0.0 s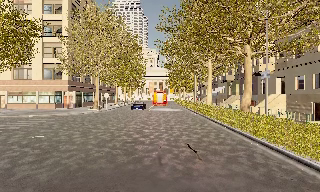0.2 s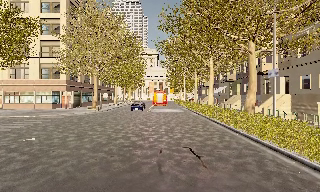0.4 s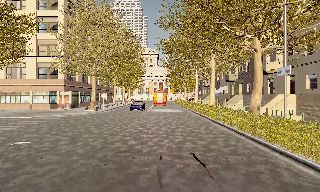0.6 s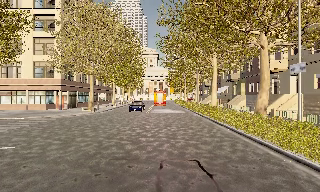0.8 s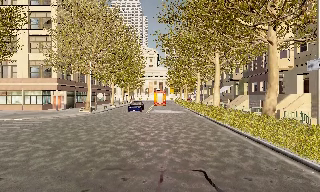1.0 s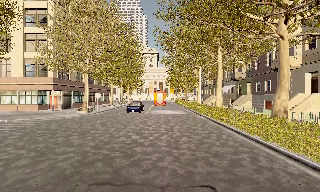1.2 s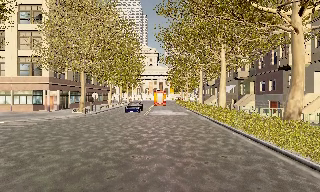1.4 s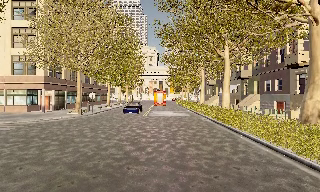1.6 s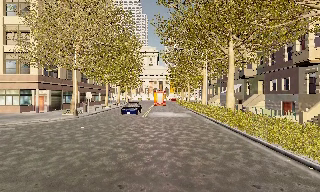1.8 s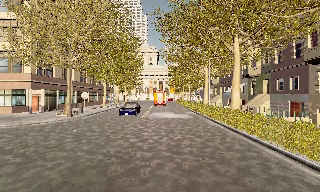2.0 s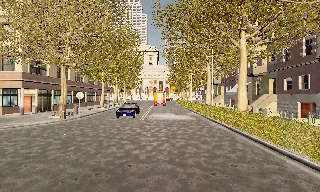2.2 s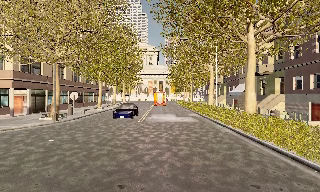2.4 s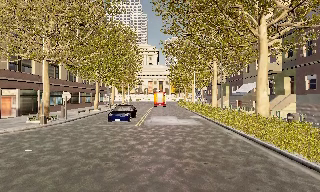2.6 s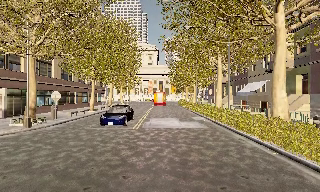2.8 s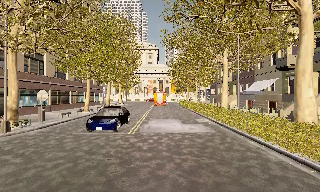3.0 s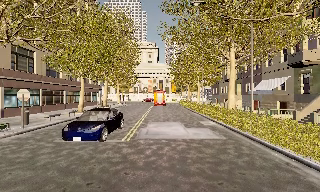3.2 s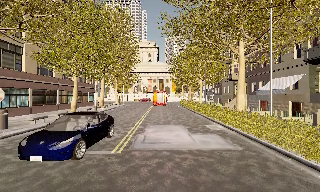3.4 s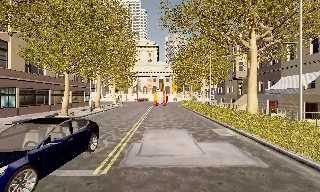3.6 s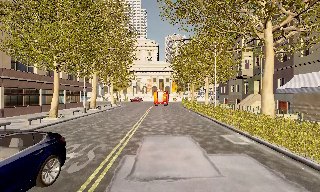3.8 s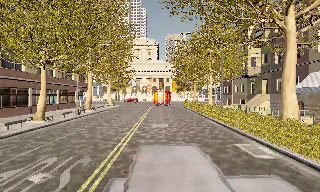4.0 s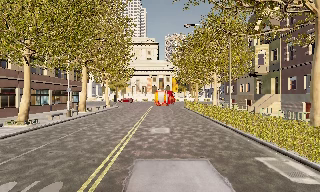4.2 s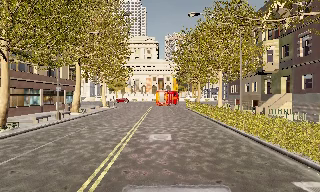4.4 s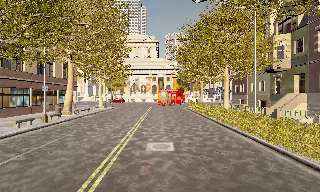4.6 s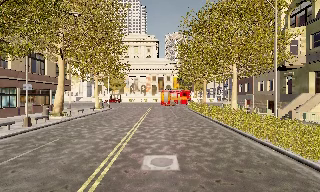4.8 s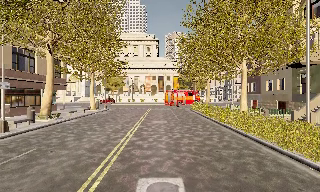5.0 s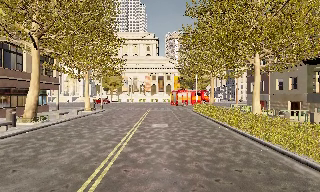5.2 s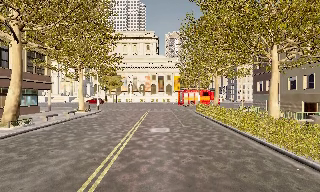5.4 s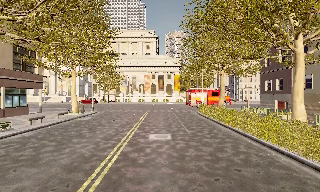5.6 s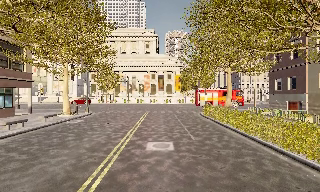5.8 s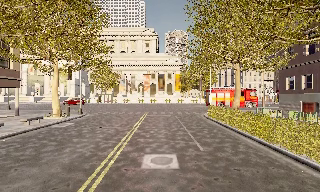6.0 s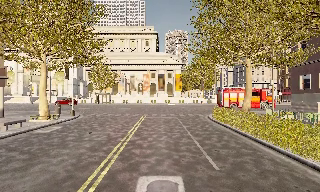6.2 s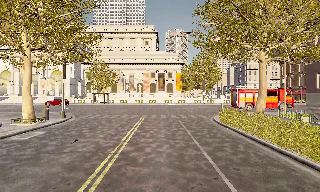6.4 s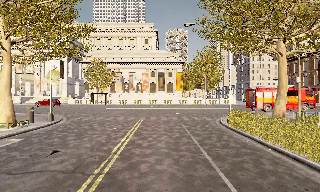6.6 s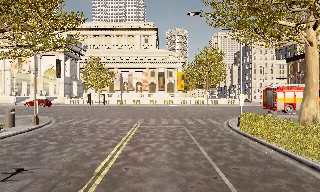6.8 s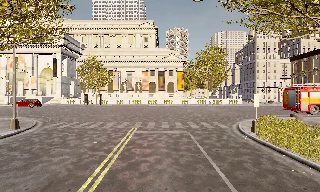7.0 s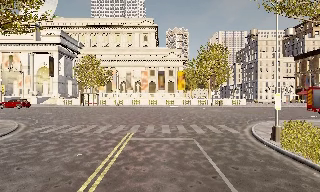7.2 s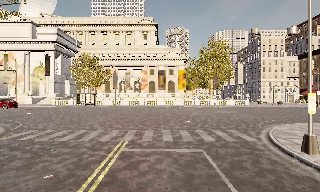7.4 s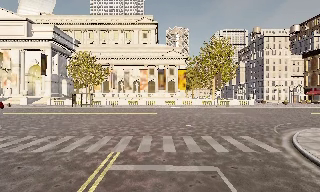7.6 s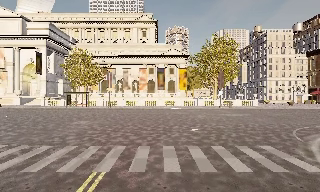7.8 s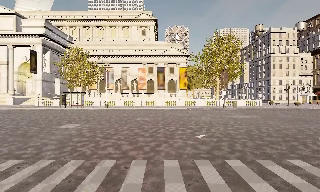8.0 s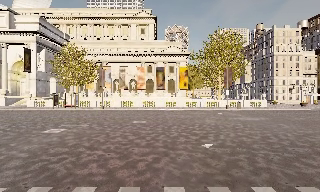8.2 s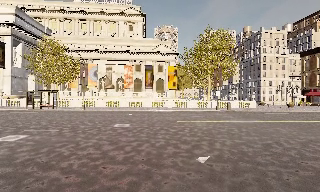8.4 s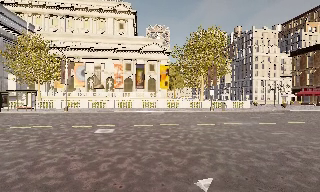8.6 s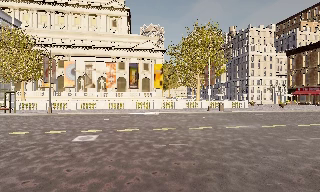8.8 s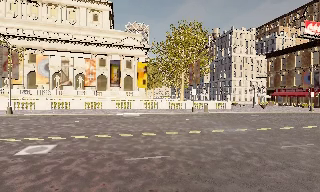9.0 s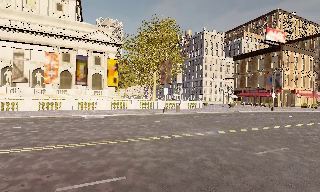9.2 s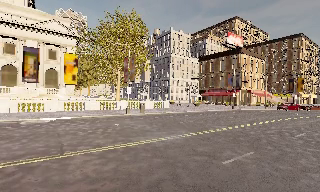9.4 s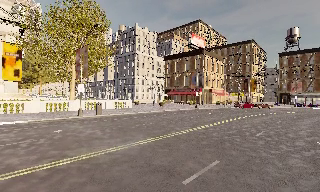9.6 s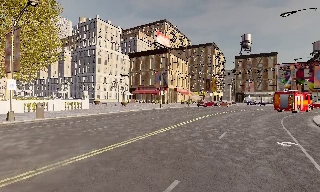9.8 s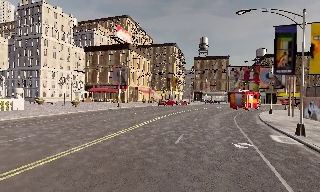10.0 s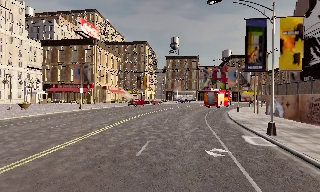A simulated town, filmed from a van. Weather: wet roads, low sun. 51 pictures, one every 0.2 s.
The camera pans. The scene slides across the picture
to the left.
The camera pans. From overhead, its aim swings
clockwise.
0.0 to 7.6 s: The camera travels forward, about 55 m, so what stands in front looms larger. It gains speed.
7.6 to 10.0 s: The scene slides to the left, as the camera pans about 80 degrees to its right. It travels forward, about 20 m.
The film runs forward here.
